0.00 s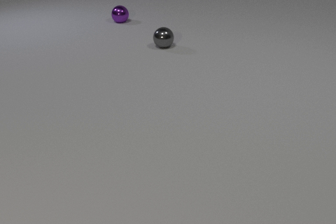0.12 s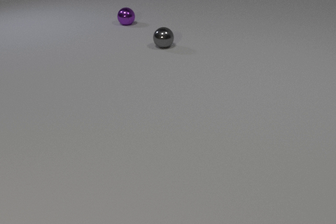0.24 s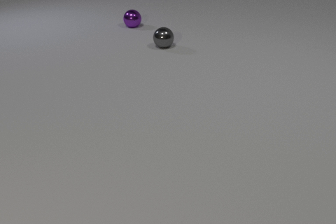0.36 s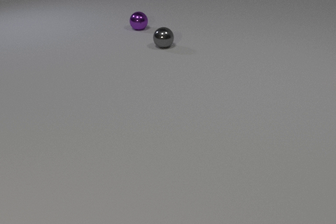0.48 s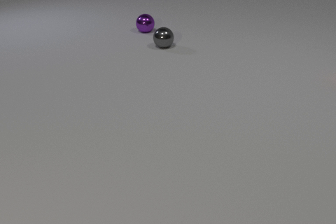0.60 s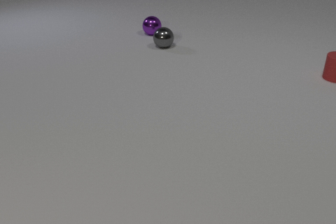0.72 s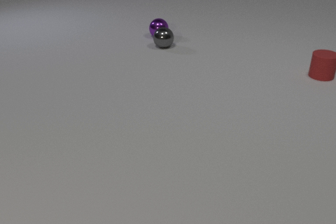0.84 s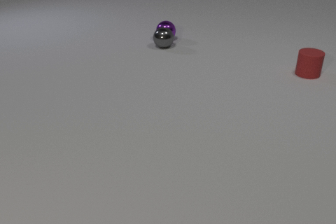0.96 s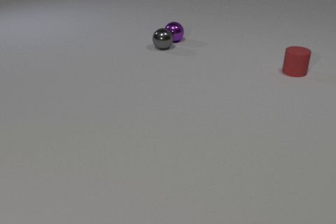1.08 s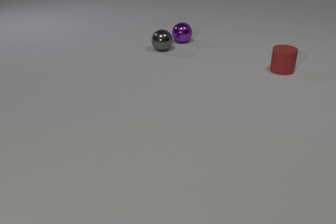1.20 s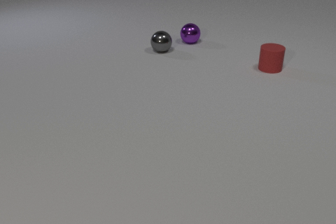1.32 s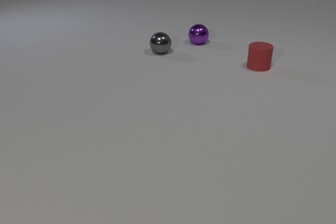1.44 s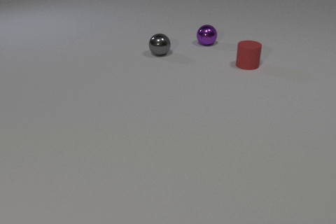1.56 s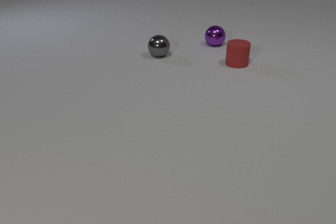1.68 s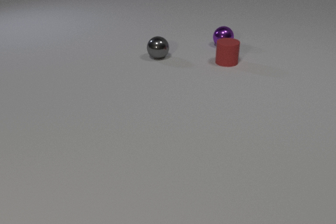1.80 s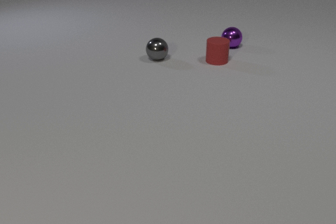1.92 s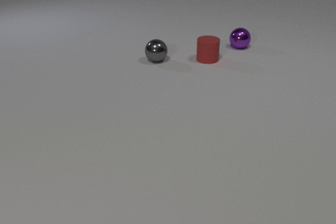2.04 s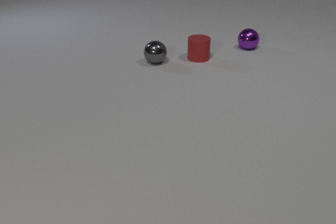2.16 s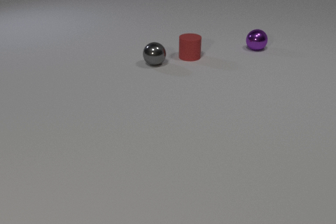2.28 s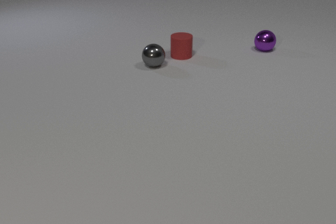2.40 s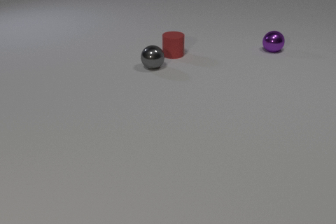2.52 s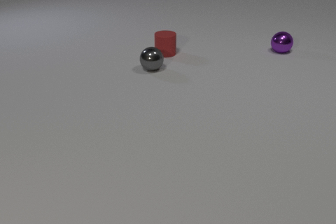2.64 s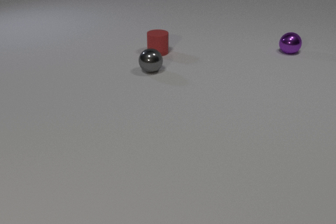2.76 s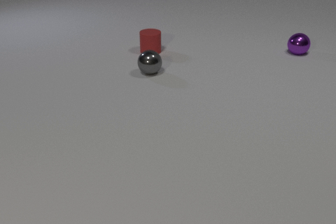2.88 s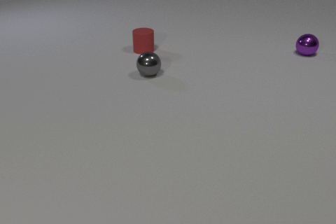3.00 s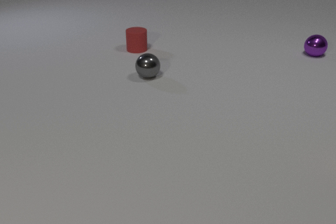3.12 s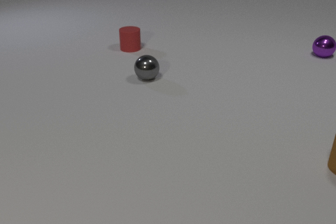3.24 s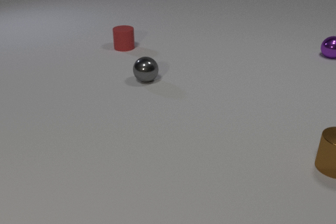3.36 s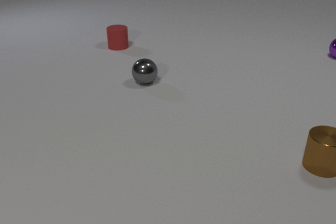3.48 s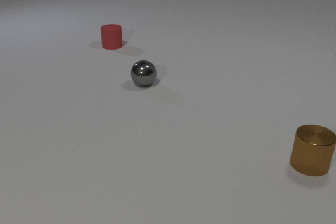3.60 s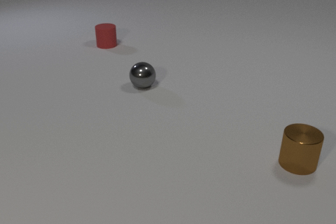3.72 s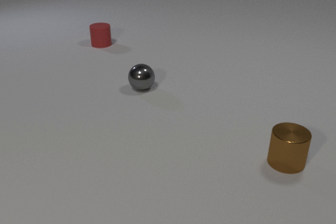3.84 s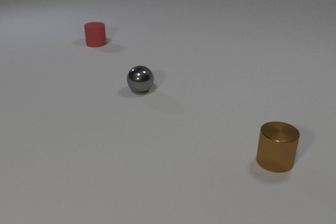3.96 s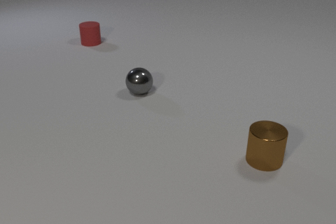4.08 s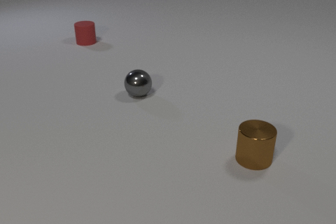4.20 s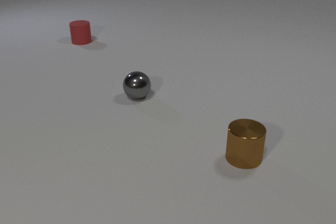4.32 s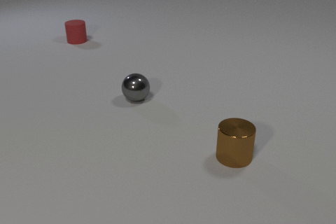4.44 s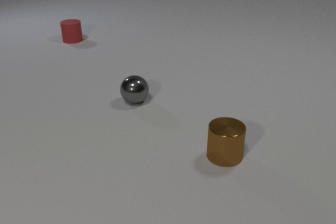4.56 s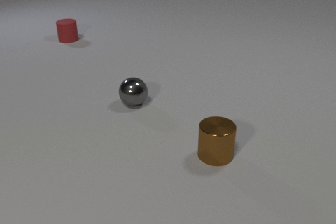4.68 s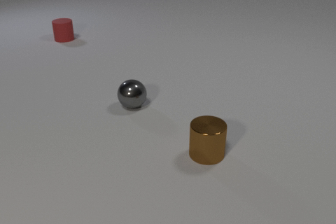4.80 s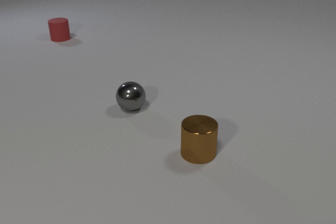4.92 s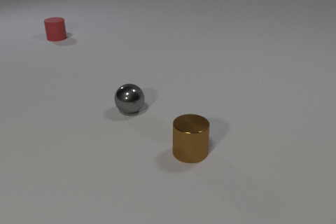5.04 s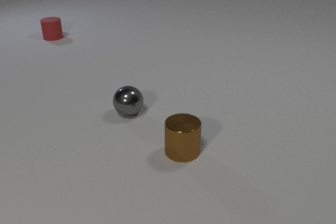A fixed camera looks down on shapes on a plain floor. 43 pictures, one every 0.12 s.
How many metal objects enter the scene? 1.
How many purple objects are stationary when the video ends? 0.
What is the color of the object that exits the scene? purple.
0.00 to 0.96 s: The red rubber cylinder comes in at the right edge, slides to the left. The purple metal sphere rolls toward the camera and to the right. The purple metal sphere and the gray metal sphere collide.
0.96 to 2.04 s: The red rubber cylinder slides to the left. The purple metal sphere rolls to the right. The gray metal sphere rolls toward the camera.
2.04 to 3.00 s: The red rubber cylinder slides to the left. The purple metal sphere rolls to the right. The gray metal sphere rolls toward the camera.
3.00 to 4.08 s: The red rubber cylinder slides to the left and away from the camera. The purple metal sphere rolls to the right, leaves at the right edge. The gray metal sphere rolls toward the camera. The brown metal cylinder comes in at the right edge, slides to the left.
4.08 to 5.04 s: The red rubber cylinder slides to the left and away from the camera. The gray metal sphere rolls toward the camera. The brown metal cylinder slides to the left.
